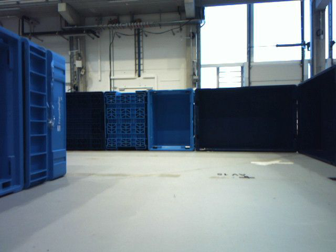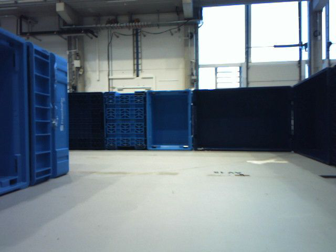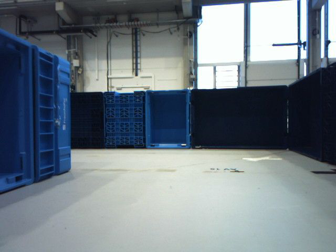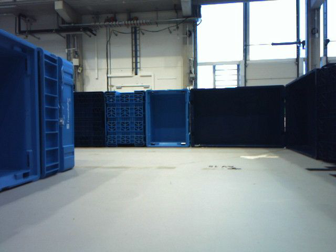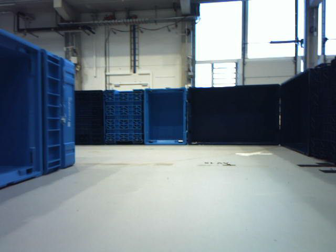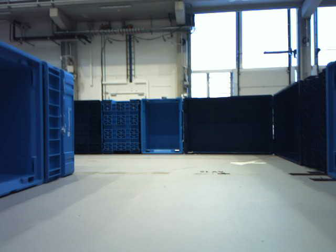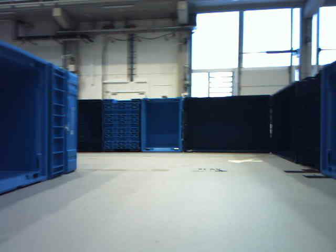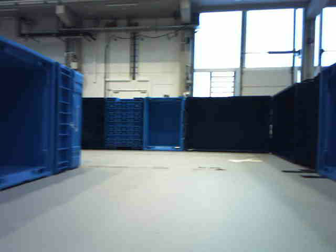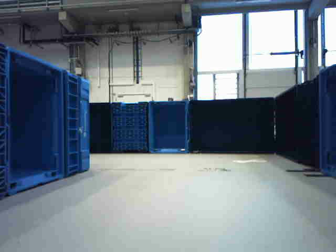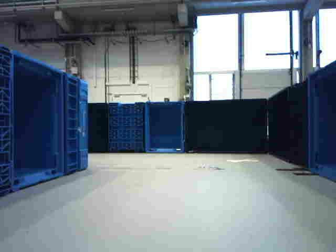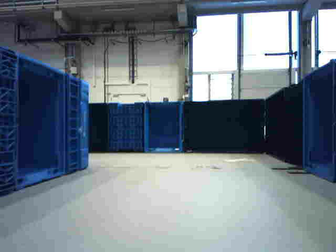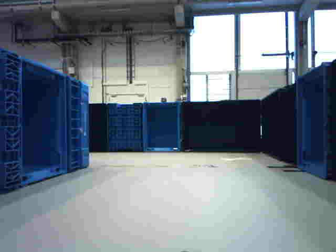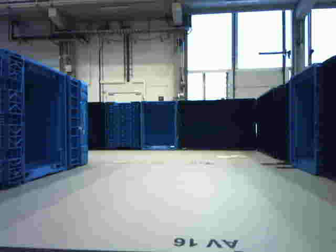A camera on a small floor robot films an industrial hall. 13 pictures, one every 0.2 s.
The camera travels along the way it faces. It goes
backward.
0.0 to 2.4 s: The camera travels backward, about 0.5 m, so what stands in front gets smaller.
The film runs backward here.
